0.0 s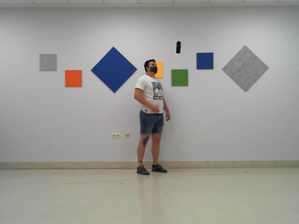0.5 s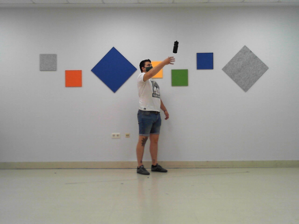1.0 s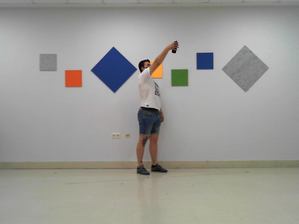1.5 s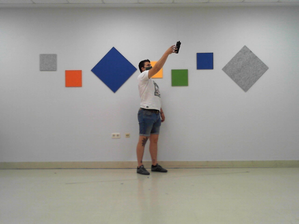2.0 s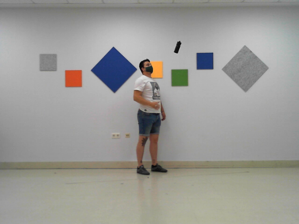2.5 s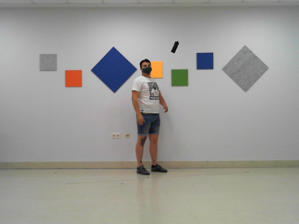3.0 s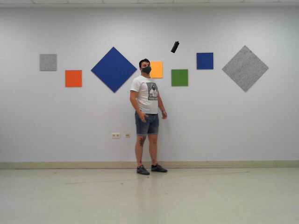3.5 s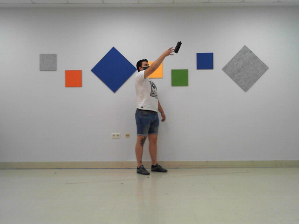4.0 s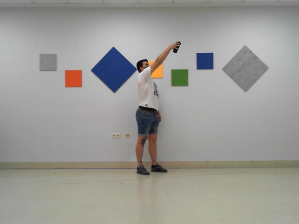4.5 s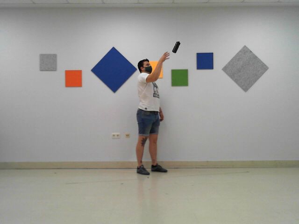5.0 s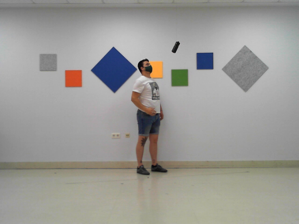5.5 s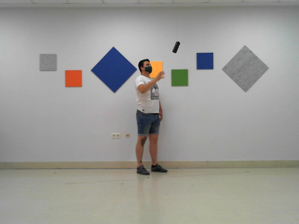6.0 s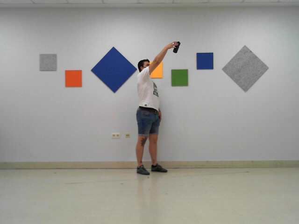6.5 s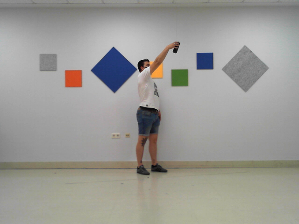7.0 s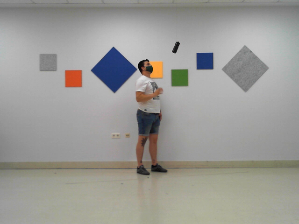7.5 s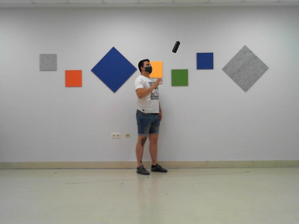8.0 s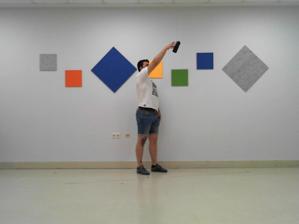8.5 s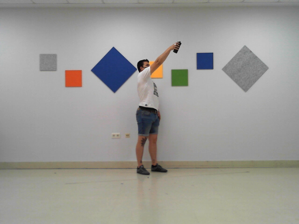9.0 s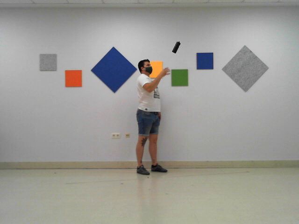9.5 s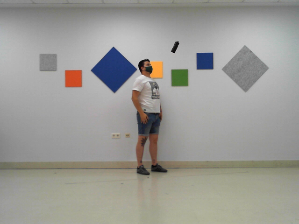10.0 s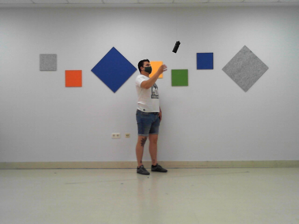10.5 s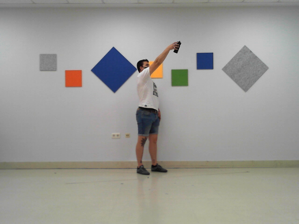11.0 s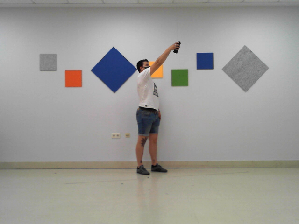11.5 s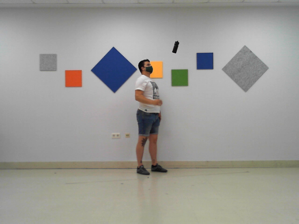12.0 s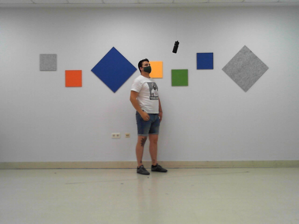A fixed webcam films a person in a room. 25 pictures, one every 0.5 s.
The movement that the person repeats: Reach up for a bottle in a high position, right hand.
